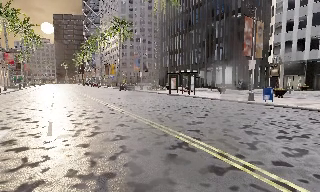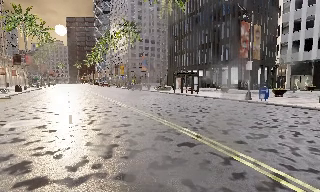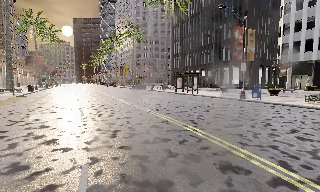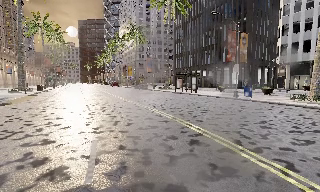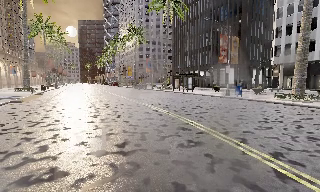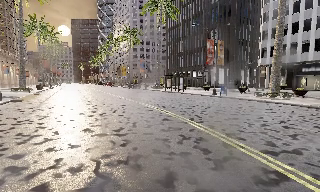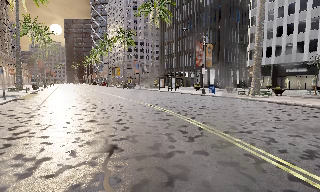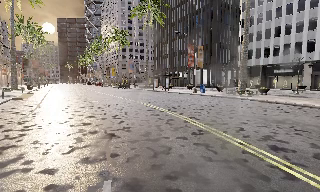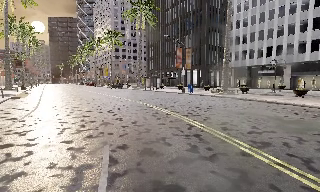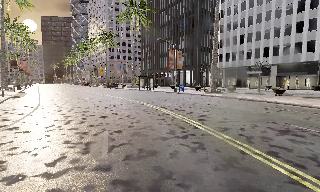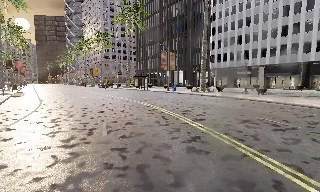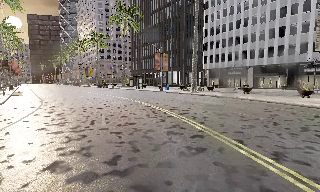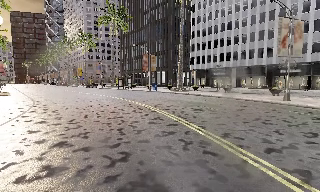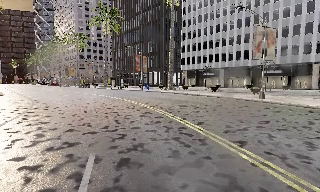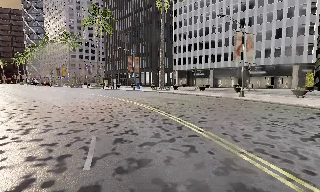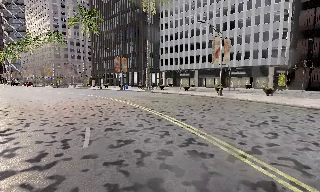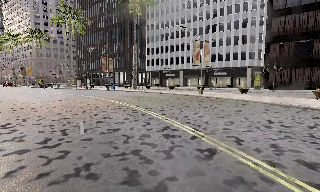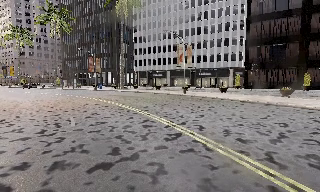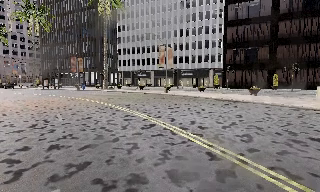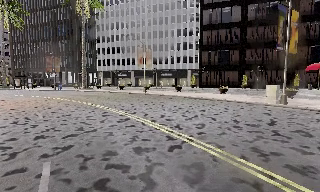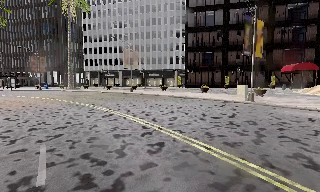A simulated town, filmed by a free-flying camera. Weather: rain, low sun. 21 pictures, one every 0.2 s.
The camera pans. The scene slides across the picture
to the left.
The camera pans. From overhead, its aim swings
clockwise.
0.0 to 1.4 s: The camera travels backward, about 10 m, so what stands in front gets smaller.
1.4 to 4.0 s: The scene slides to the left, as the camera pans about 45 degrees to its right. It travels backward, about 17 m.
The film runs forward here.
